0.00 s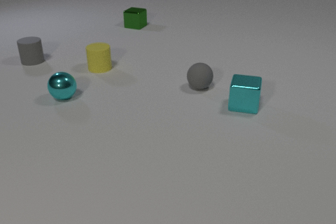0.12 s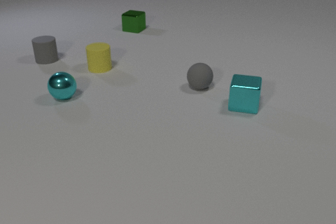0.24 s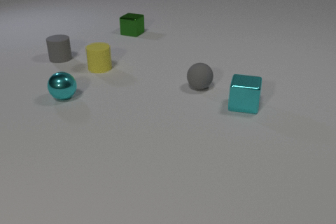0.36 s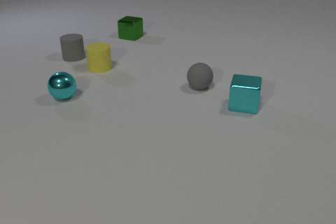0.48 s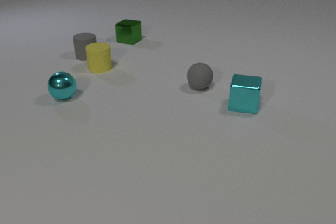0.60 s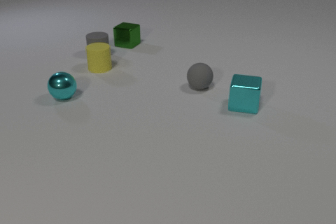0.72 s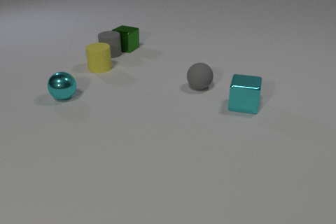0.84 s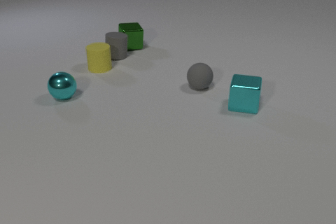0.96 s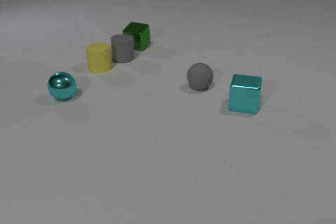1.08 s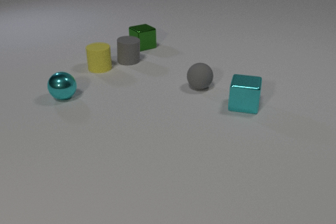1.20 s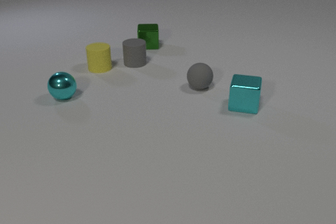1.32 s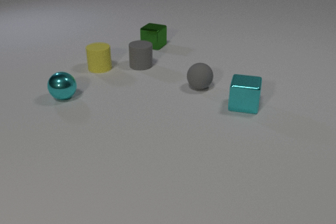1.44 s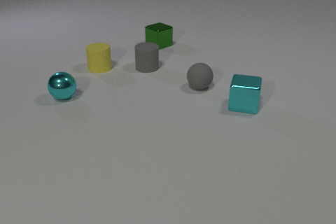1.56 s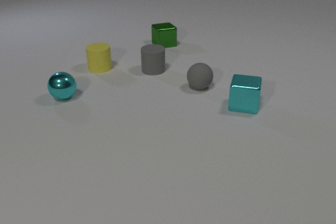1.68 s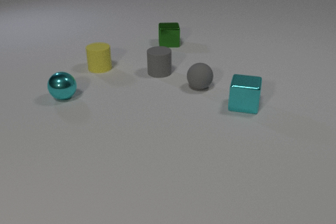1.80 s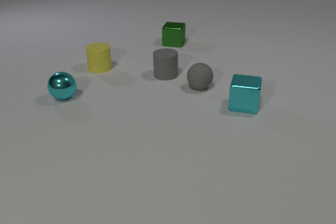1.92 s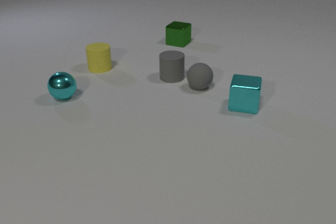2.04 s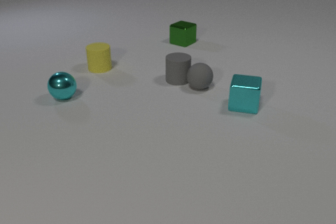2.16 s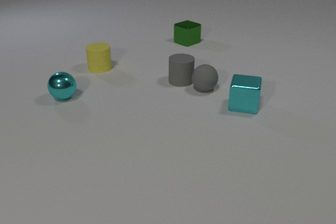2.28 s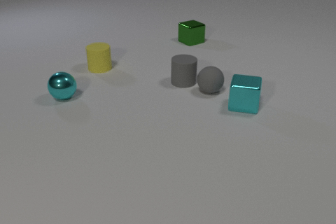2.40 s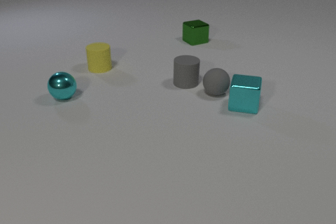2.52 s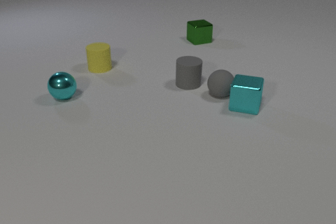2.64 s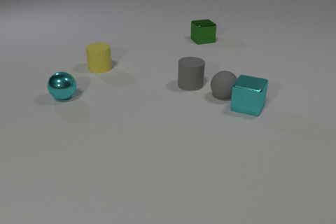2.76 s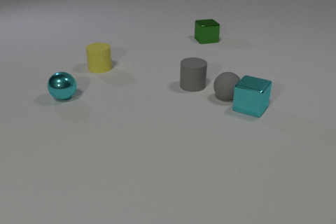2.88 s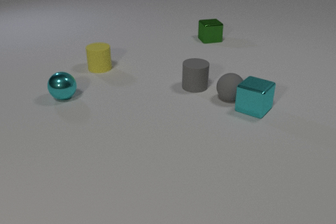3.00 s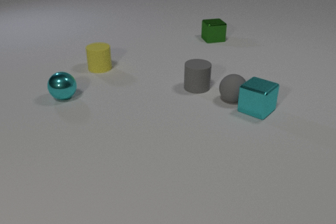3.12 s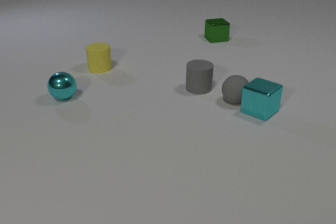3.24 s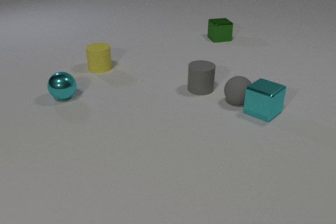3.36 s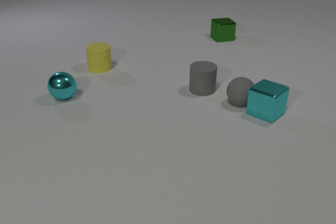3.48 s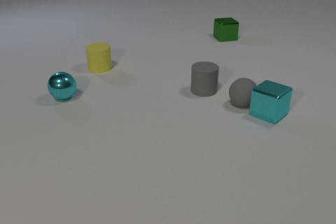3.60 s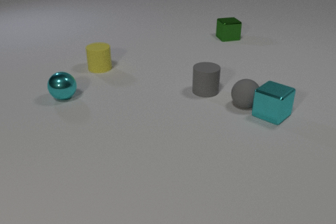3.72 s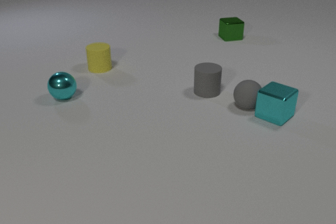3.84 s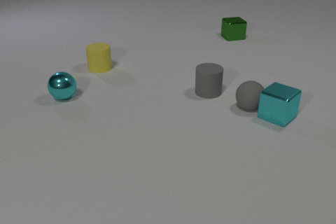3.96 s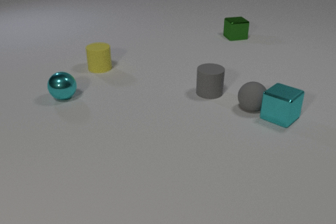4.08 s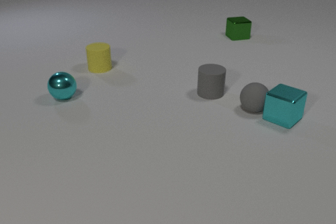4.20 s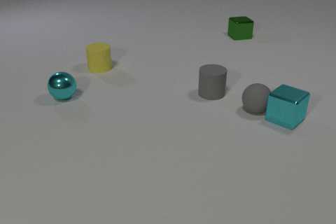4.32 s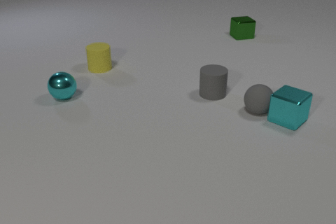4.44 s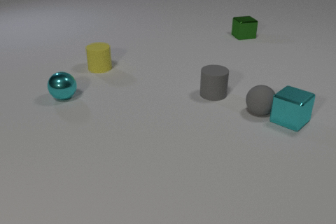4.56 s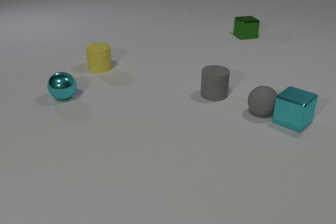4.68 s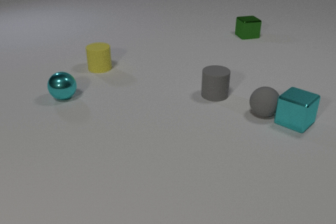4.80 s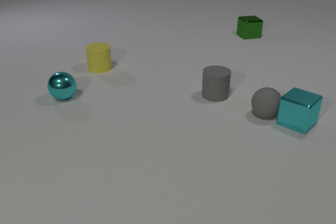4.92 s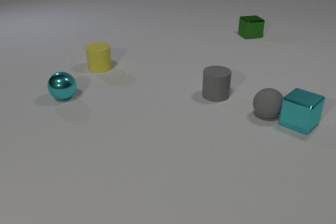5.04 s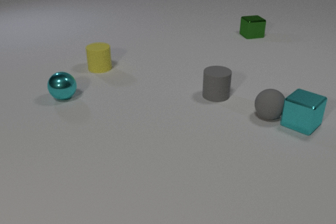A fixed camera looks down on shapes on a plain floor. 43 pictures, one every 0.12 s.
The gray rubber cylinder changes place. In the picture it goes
to the right.
The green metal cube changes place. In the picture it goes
to the right.
0.00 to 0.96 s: The green metal cube slides toward the camera. The gray rubber cylinder slides to the right. The green metal cube and the gray rubber cylinder collide.
0.96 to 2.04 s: The green metal cube slides to the right. The gray rubber cylinder slides toward the camera and to the right.
2.04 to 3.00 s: The green metal cube slides to the right. The gray rubber cylinder slides to the right and toward the camera. The gray rubber sphere rolls to the right and toward the camera. The cyan metal cube slides to the right, spins so that its near face slides to the left, clockwise seen from above. The gray rubber cylinder and the gray rubber sphere collide. The gray rubber sphere and the cyan metal cube collide.
3.00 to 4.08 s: The green metal cube slides to the right and away from the camera. The gray rubber cylinder slides to the right and toward the camera. The gray rubber sphere rolls to the right and toward the camera. The cyan metal cube slides to the right.
4.08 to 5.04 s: The green metal cube slides to the right and away from the camera. The gray rubber sphere rolls to the right and toward the camera. The cyan metal cube slides to the right.
What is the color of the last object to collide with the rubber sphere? cyan.
How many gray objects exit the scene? 0.
What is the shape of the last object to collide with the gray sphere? cube.
